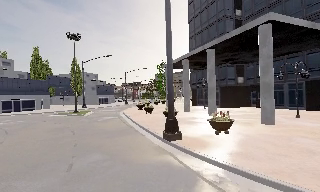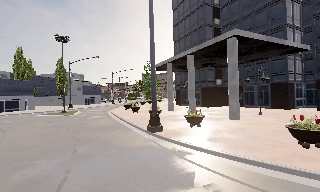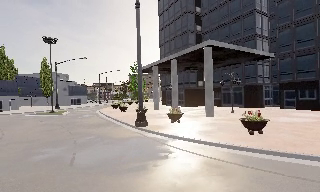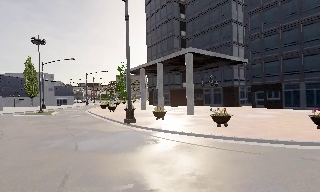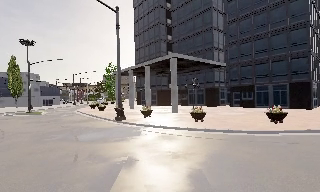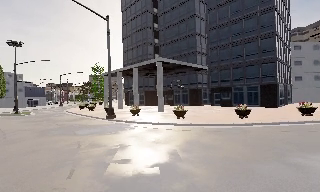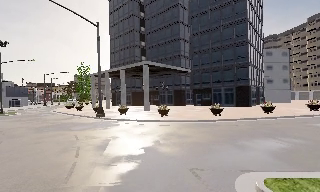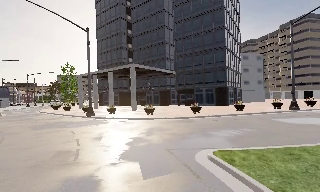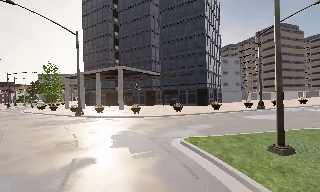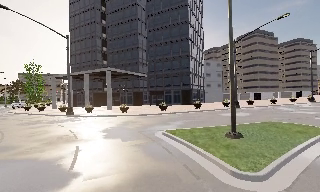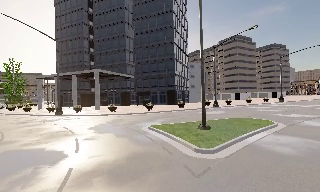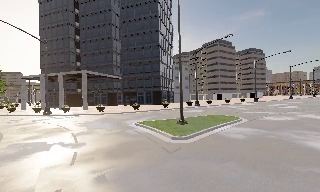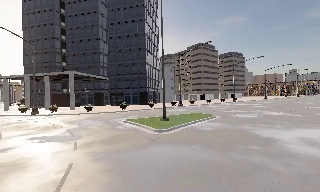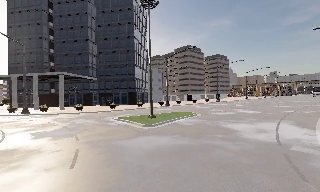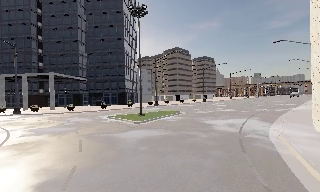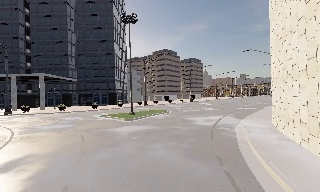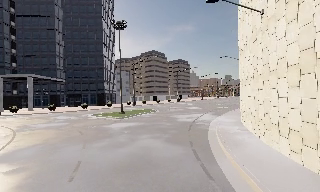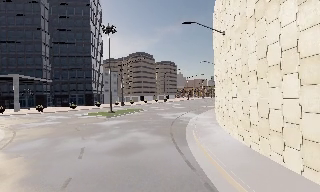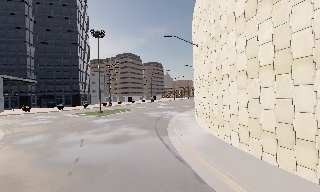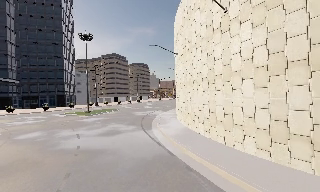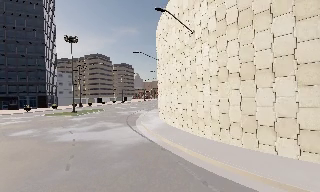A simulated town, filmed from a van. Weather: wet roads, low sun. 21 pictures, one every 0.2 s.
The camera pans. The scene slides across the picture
to the left.
The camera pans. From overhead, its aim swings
clockwise.
0.0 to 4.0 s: The camera swings to its right by about 90 degrees, and the scene slides to the left. It travels backward, about 35 m.
The film runs backward here.
